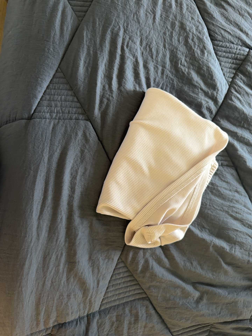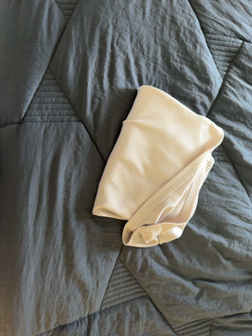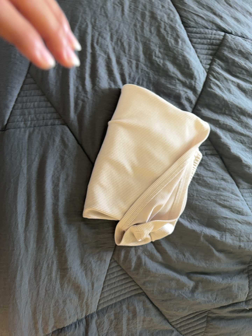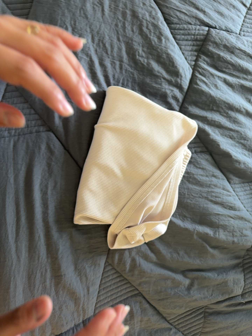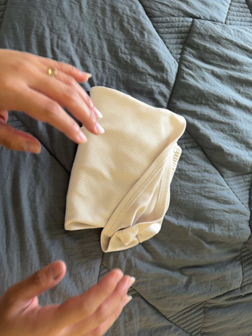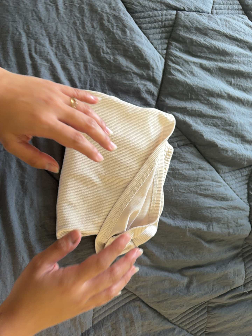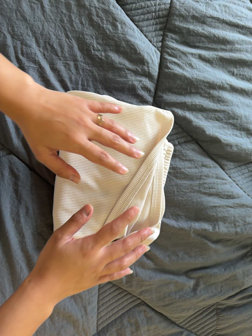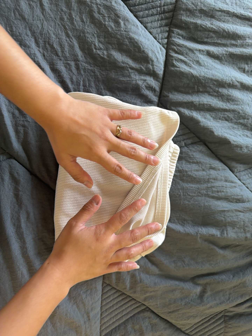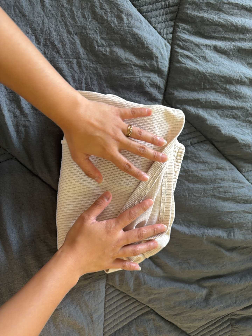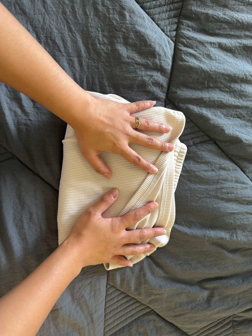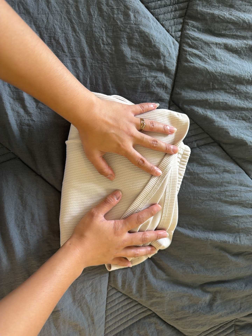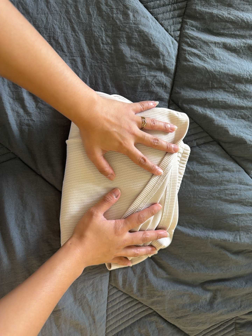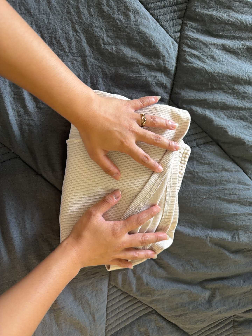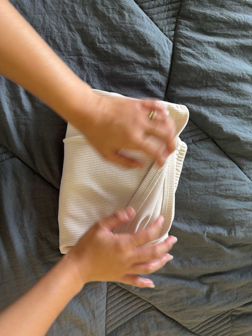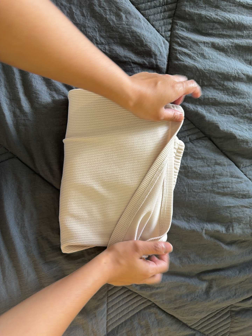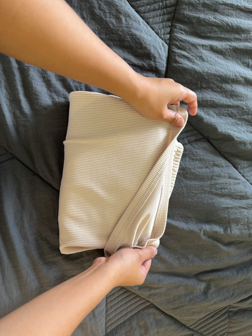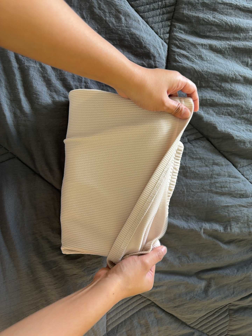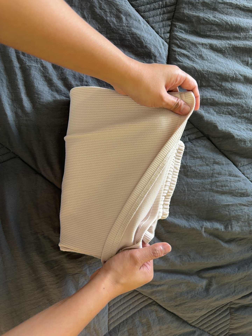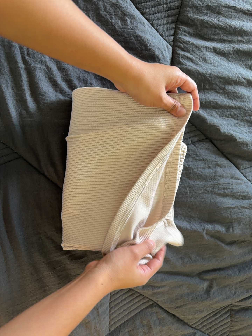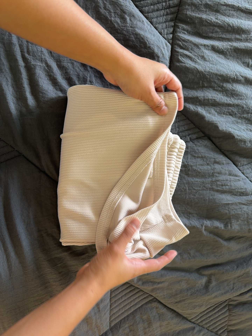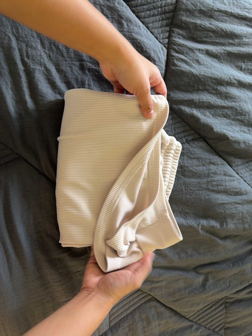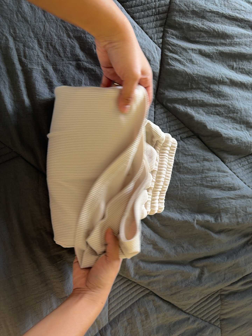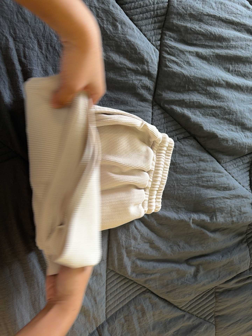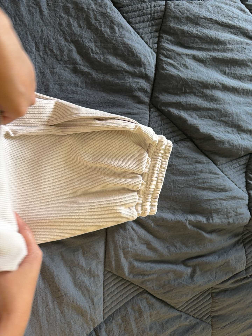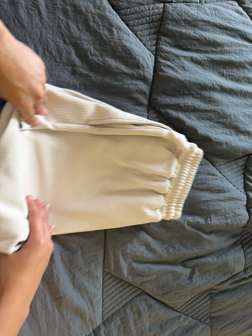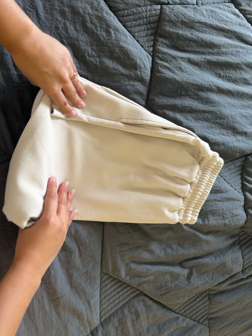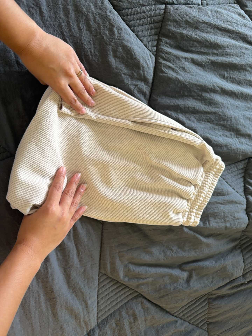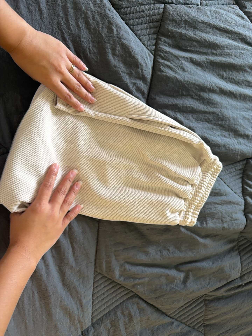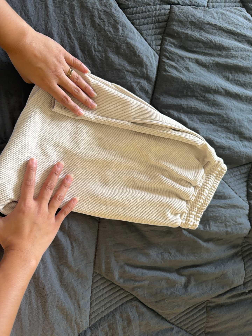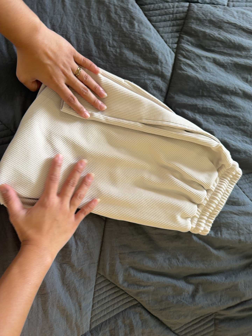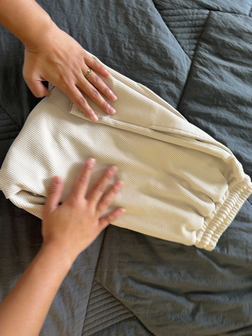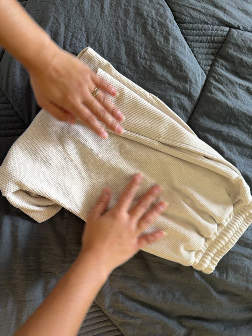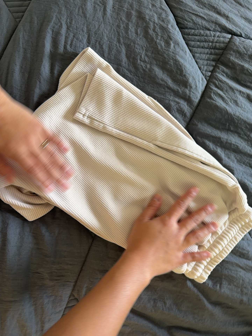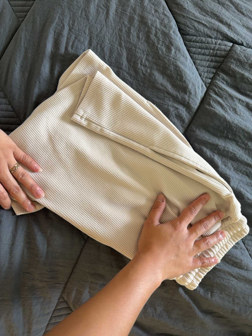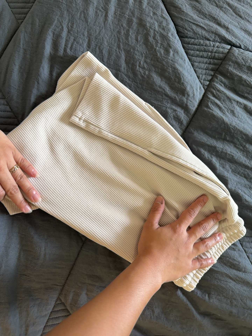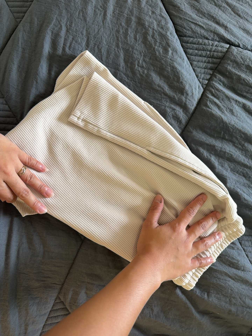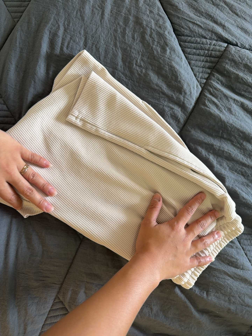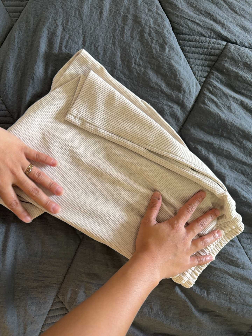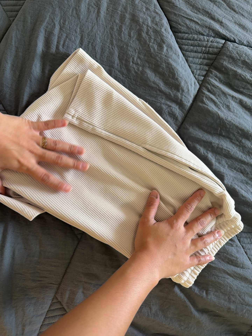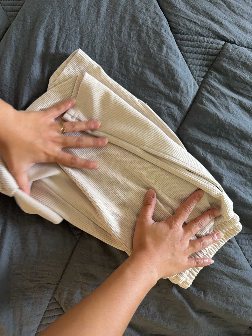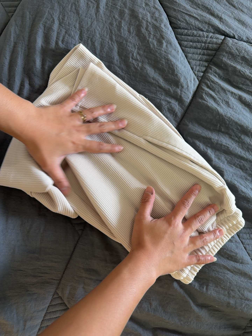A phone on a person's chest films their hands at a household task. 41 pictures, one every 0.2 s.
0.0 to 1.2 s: The camera travels to its right, toward the top of its view and forward, about 14 cm, so close, fixed things drift to the left. Its aim tips toward the bottom of its view by about 10 degrees. It rolls about its line of sight by about 20 degrees, and the scene rotates counterclockwise.
1.2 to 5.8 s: The camera shifts only a little, or ends up much as it began.
5.8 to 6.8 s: The camera's aim tips toward the top of its view by about 10 degrees, and the scene shifts downward. It rolls about its line of sight by about 15 degrees, and the scene rotates clockwise.
6.8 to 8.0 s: The camera keeps its place and its aim.
The film runs backward here.
